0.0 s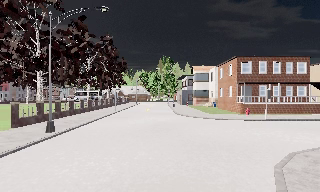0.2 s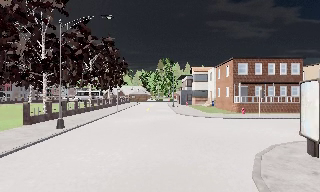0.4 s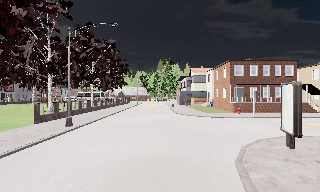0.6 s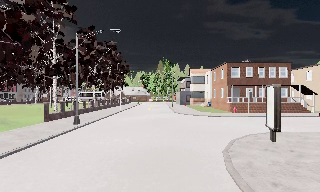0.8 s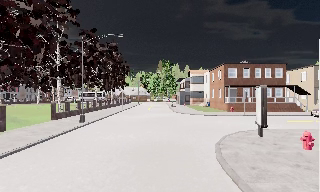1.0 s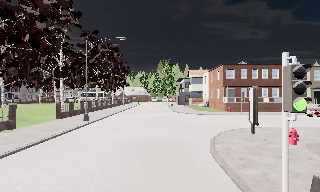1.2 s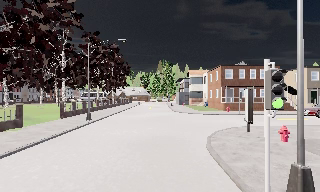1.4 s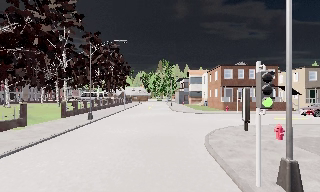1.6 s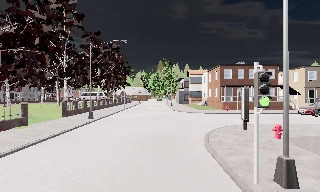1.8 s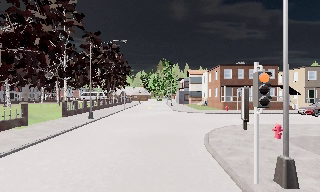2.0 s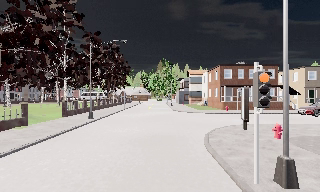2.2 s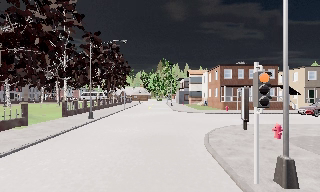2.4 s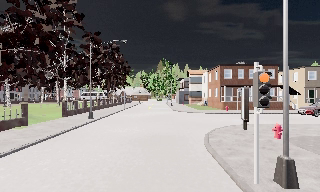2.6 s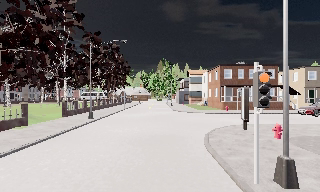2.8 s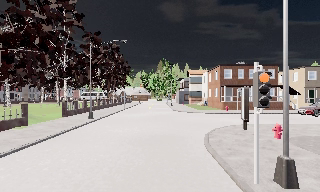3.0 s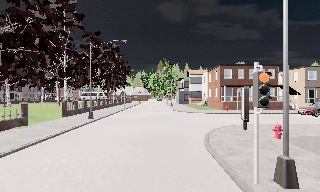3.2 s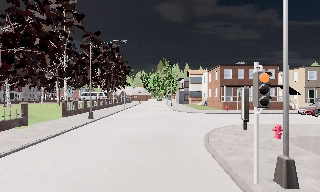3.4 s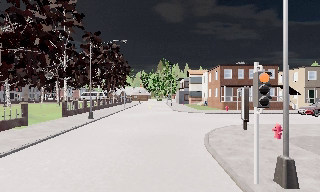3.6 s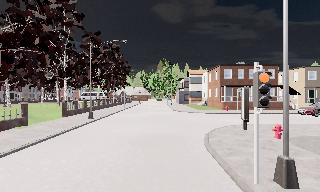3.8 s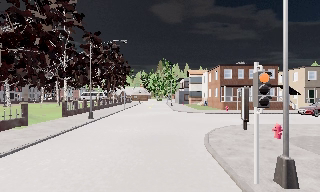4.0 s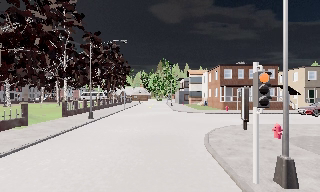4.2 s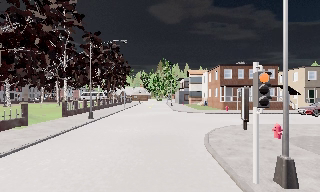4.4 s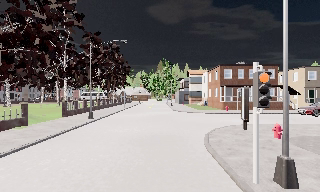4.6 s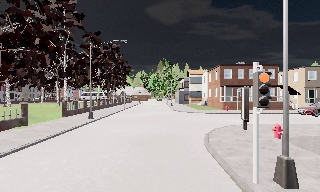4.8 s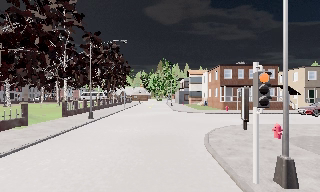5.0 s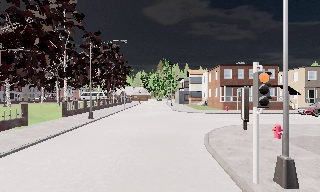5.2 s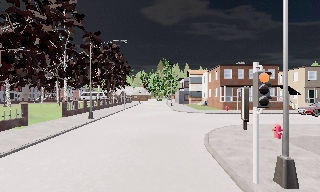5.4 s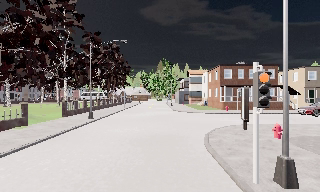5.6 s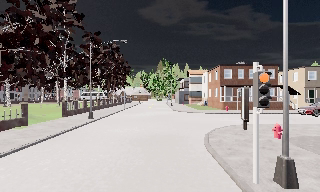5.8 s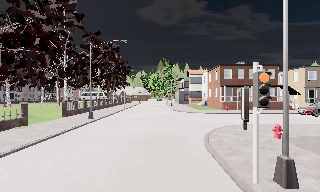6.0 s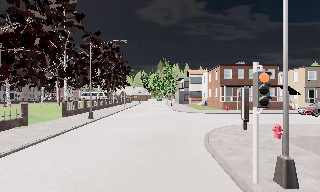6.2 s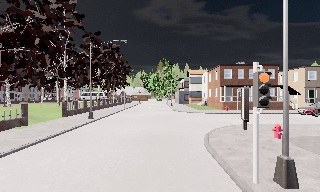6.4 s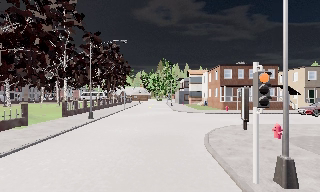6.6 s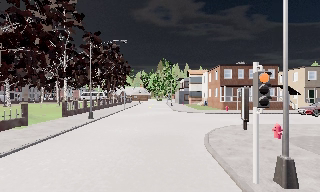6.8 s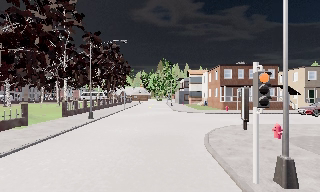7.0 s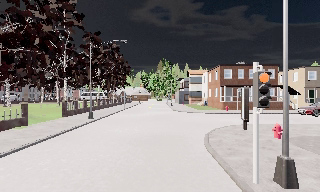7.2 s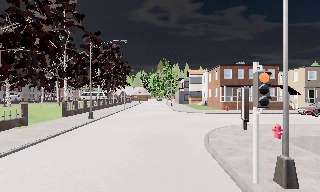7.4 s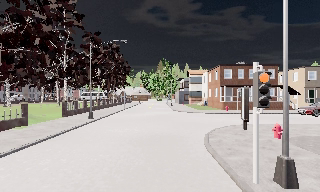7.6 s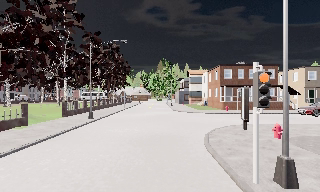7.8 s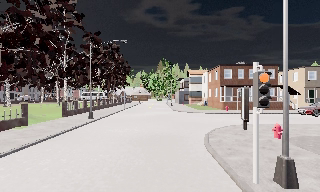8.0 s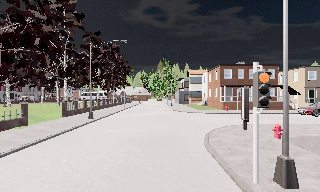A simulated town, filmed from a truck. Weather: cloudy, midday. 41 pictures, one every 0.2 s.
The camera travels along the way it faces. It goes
backward.
0.0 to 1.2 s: The camera travels backward, about 5 m, so what stands in front gets smaller. It loses speed.
1.2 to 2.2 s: The camera shifts only a little, or ends up much as it began.
2.2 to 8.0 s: The camera keeps its place and its aim.
The film runs backward here.
